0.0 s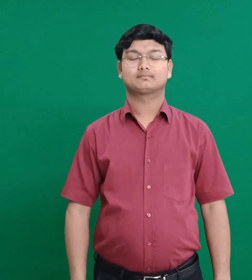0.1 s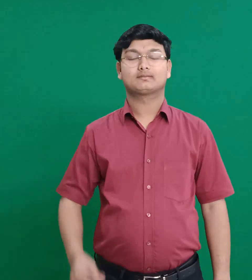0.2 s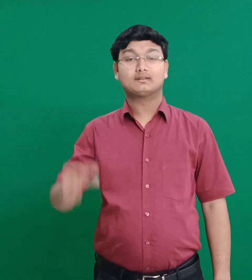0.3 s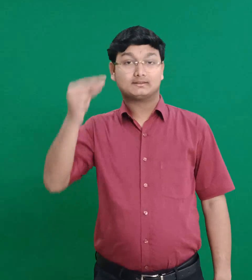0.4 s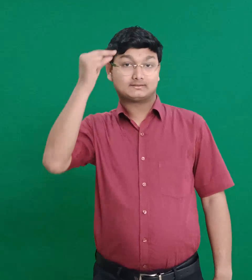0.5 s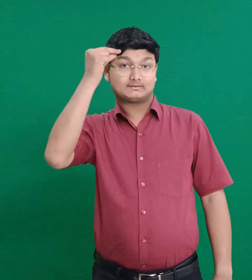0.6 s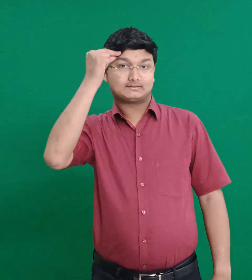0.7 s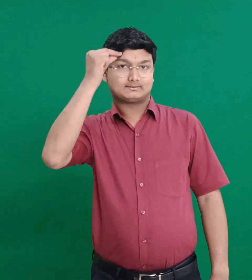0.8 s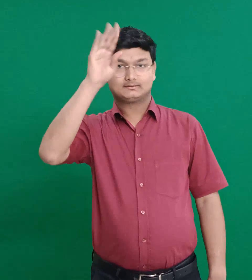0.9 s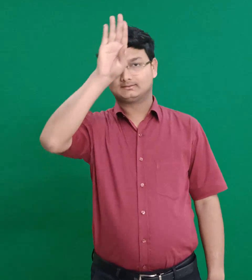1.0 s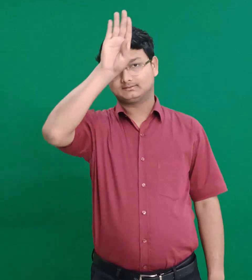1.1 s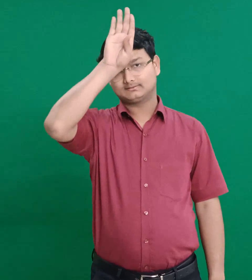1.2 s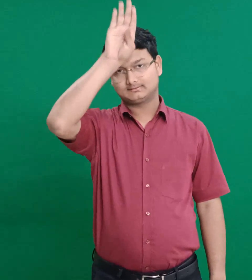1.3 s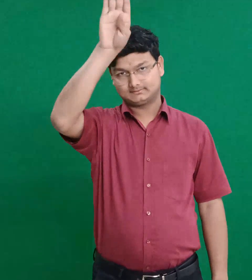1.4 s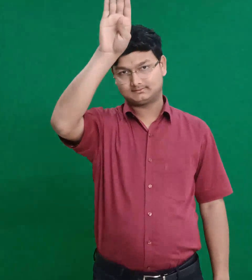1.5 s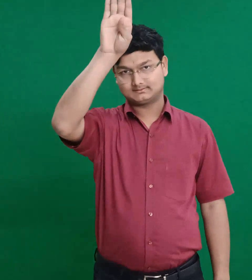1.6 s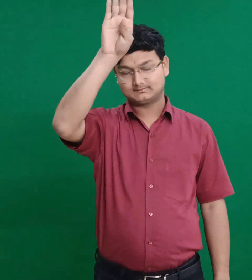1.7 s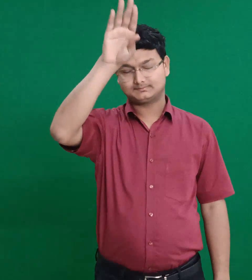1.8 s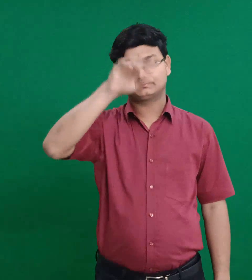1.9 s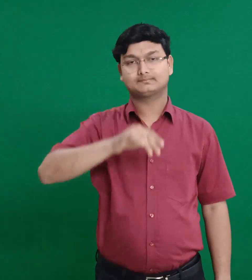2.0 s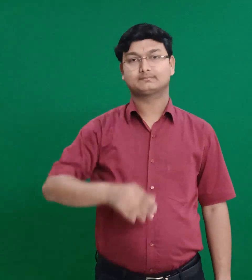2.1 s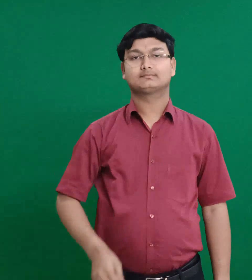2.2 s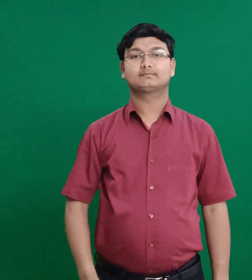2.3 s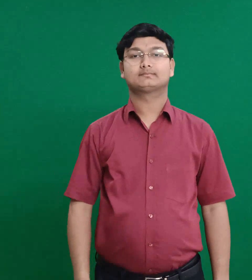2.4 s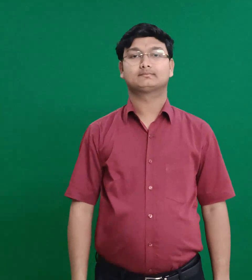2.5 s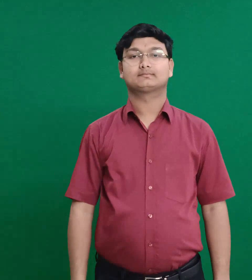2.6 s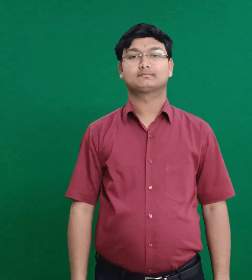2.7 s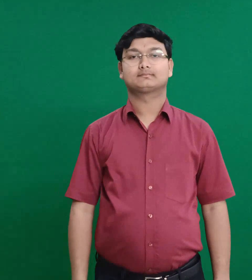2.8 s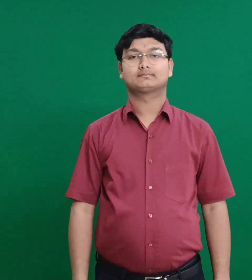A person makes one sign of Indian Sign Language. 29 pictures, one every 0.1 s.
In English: king joash
